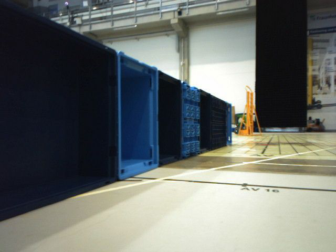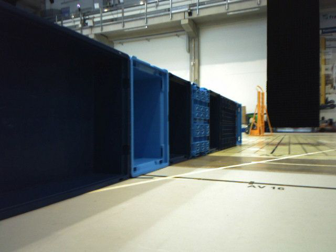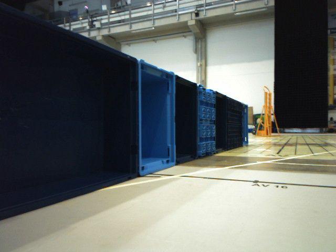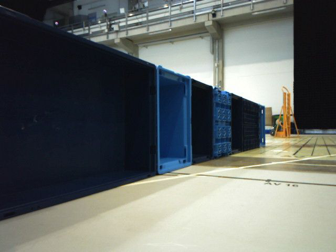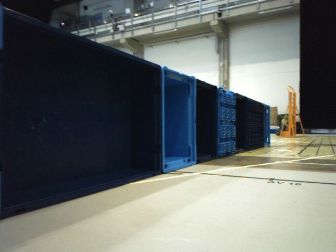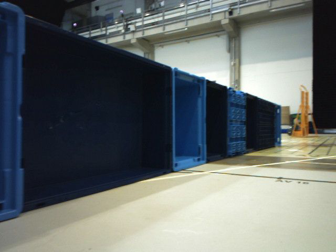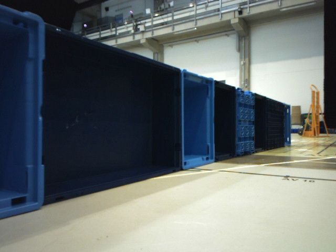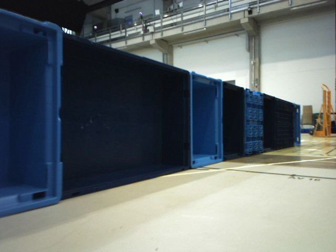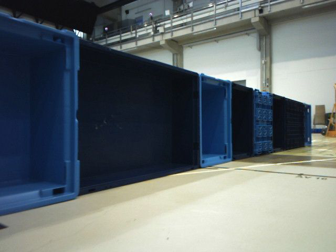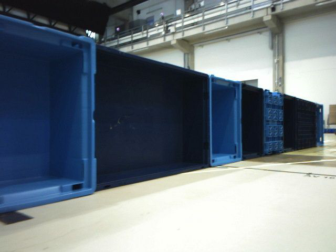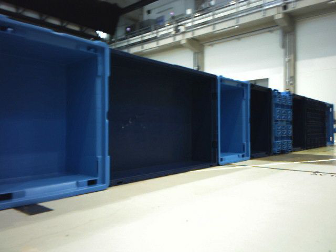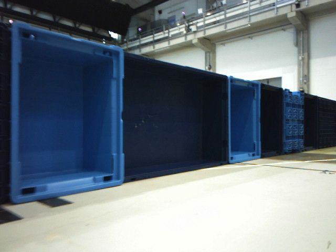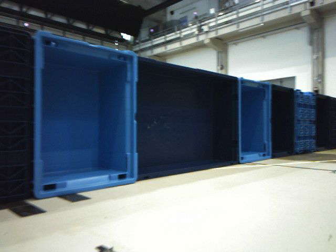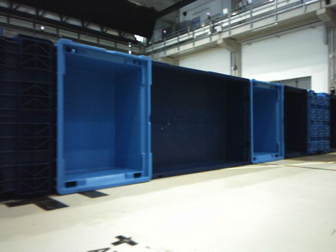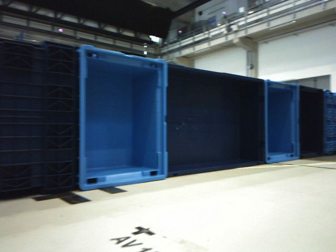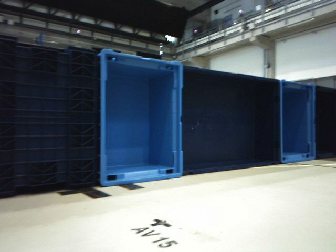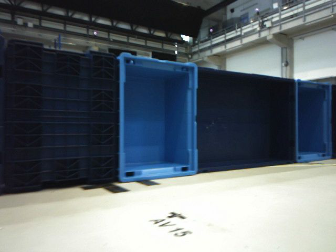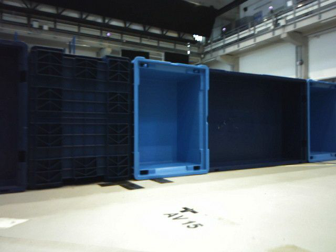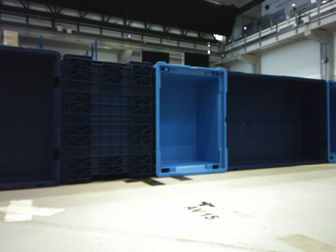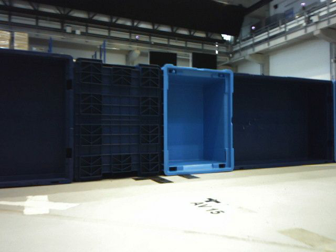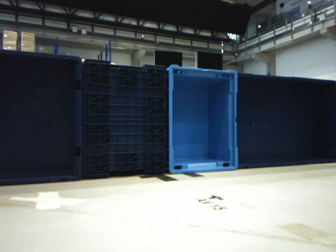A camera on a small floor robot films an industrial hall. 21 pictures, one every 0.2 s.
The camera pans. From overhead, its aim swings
counterclockwise.
The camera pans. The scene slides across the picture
to the right.
0.0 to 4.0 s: The camera pans to its left, which is counterclockwise from overhead, by about 55 degrees. It travels backward, about 0.8 m.
The film runs backward here.
